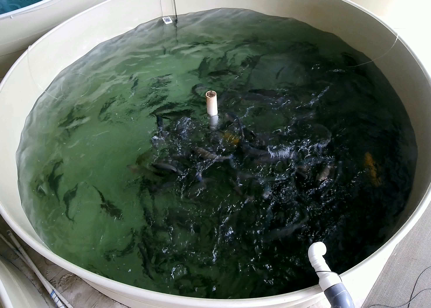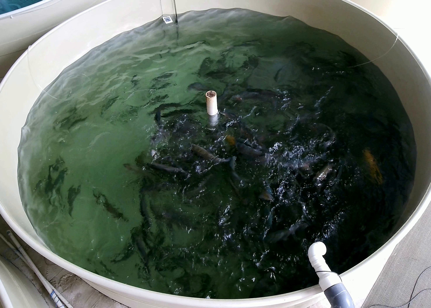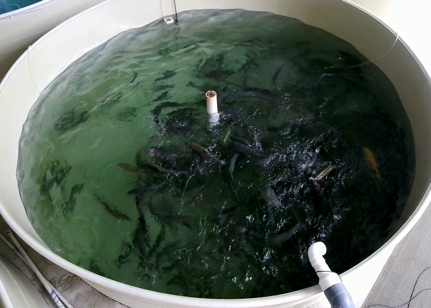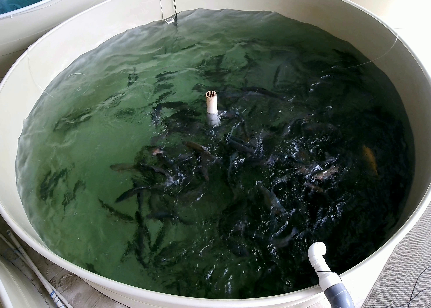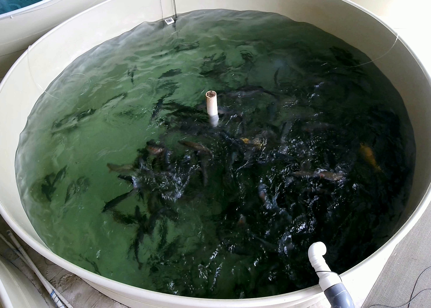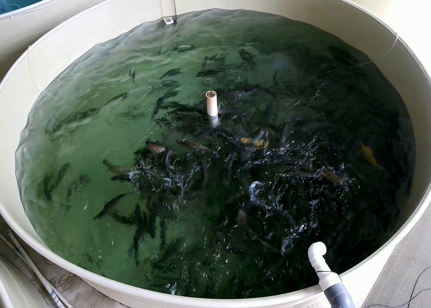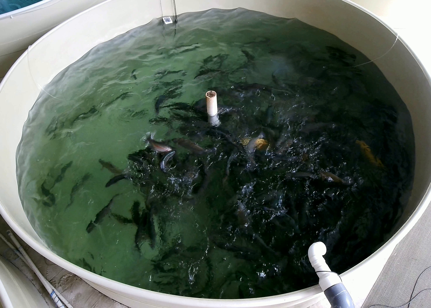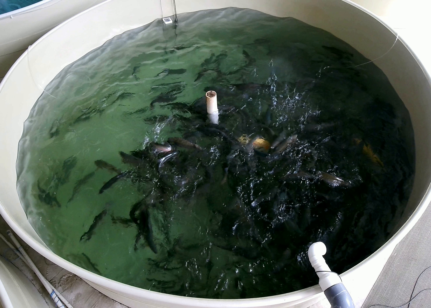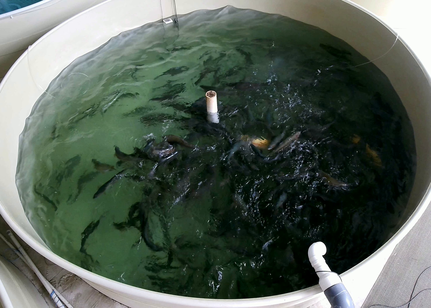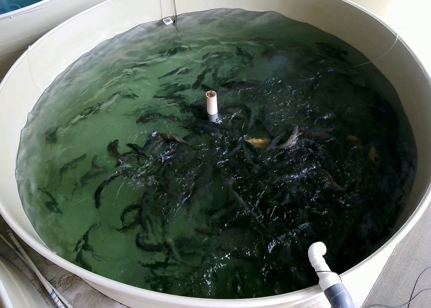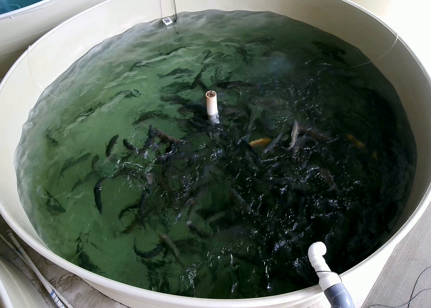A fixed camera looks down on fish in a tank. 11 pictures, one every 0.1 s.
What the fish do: Weak feeding.
